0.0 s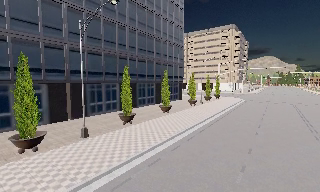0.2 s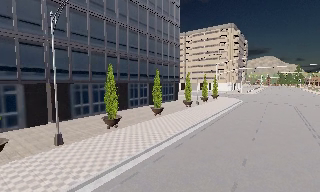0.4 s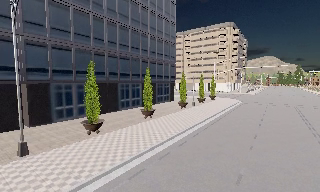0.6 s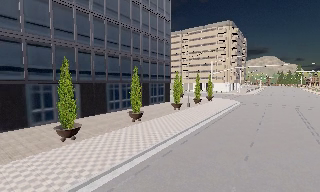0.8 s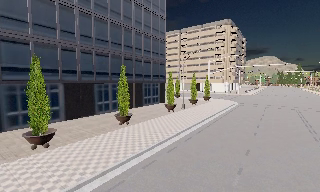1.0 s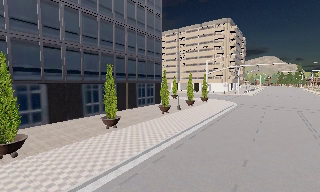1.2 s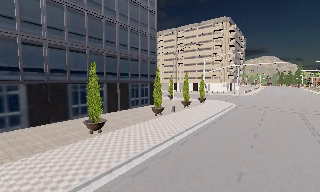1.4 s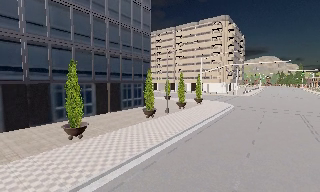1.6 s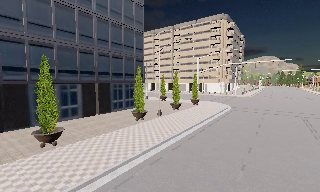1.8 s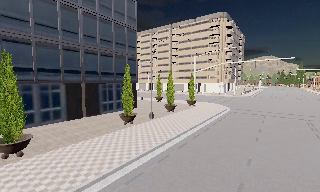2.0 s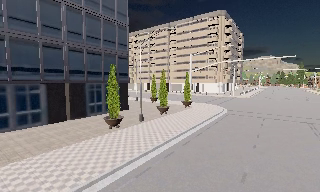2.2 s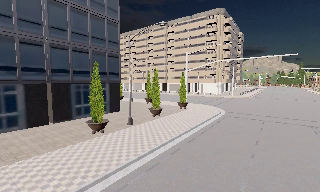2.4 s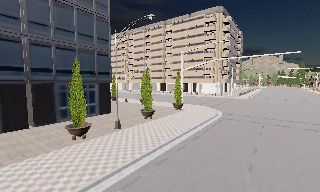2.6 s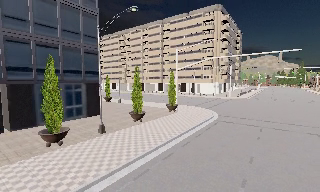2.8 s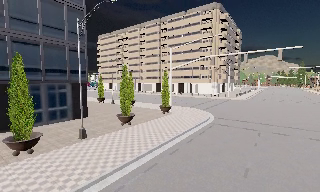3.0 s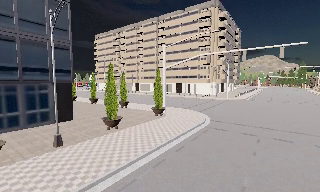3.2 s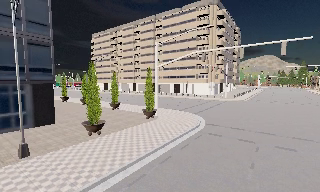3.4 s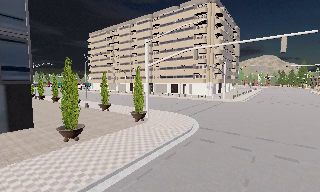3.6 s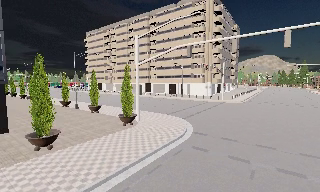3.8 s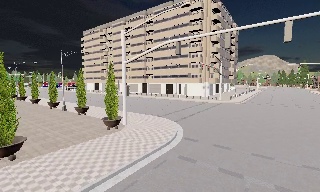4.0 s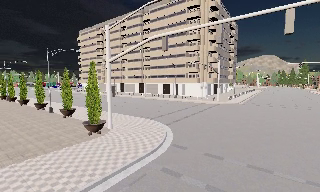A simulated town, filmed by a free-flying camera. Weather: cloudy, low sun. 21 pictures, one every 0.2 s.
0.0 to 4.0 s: The camera travels forward and to its right, about 30 m, so what stands in front looms larger.
The film runs backward here.
